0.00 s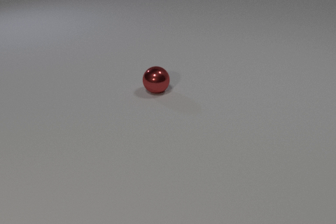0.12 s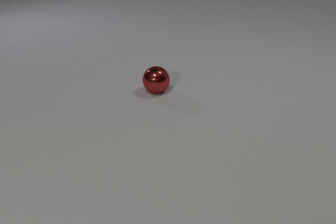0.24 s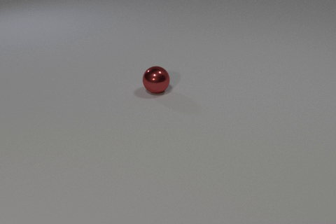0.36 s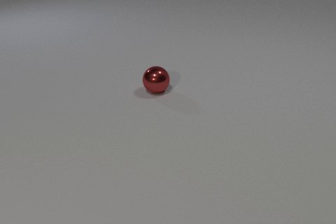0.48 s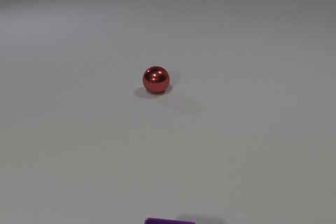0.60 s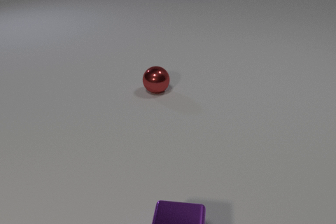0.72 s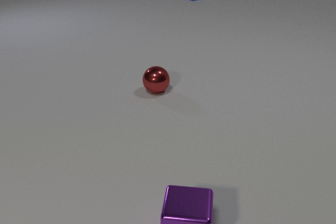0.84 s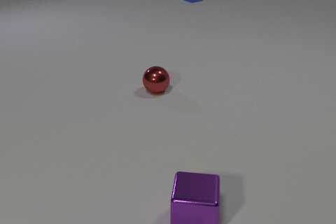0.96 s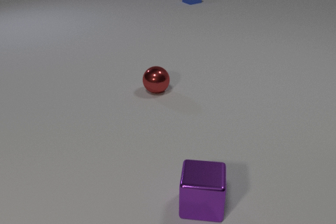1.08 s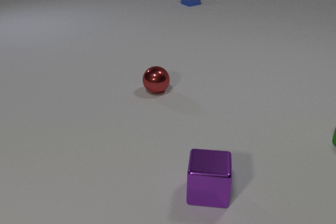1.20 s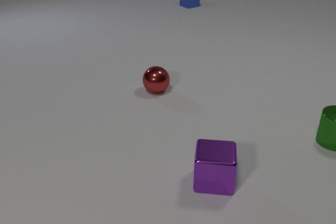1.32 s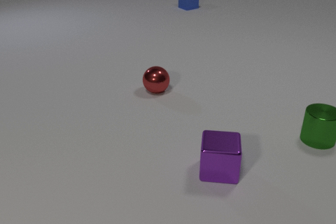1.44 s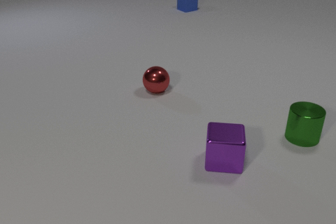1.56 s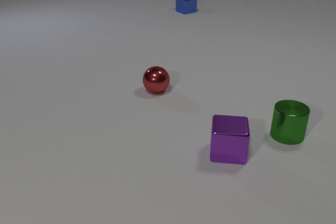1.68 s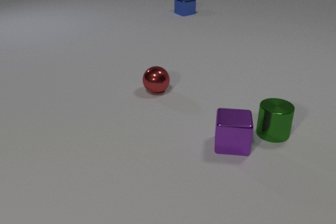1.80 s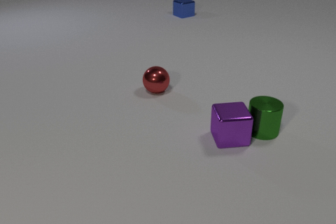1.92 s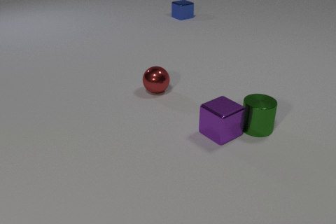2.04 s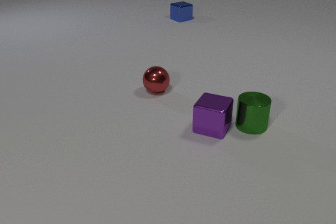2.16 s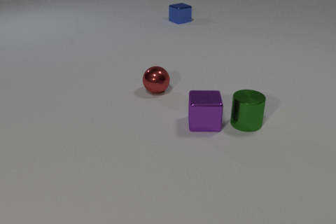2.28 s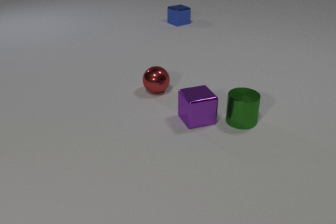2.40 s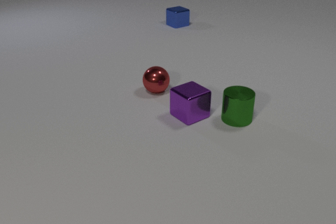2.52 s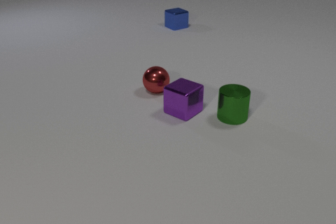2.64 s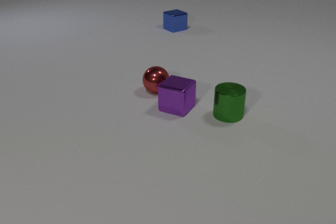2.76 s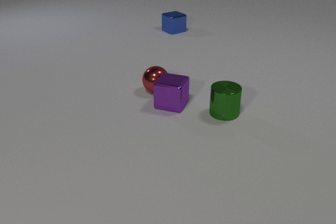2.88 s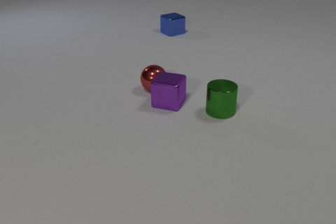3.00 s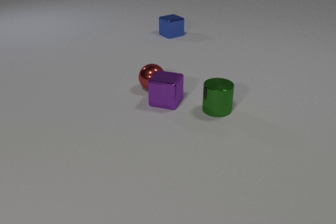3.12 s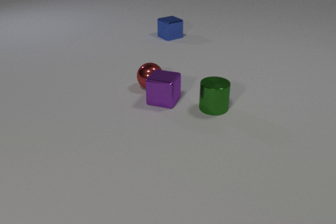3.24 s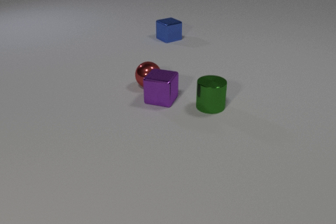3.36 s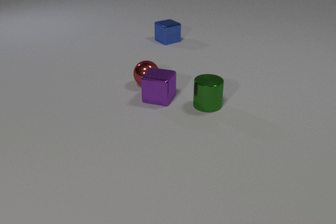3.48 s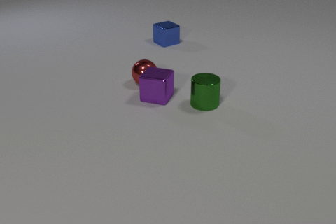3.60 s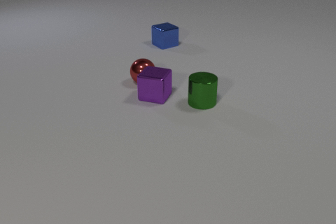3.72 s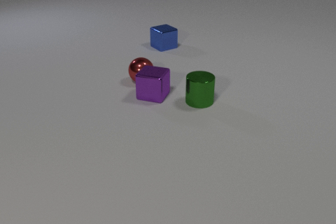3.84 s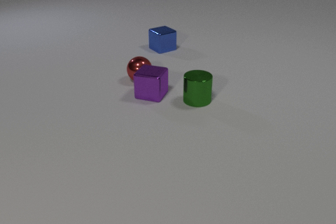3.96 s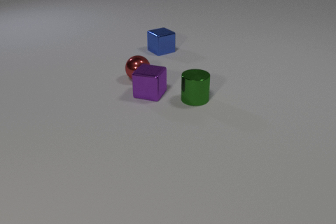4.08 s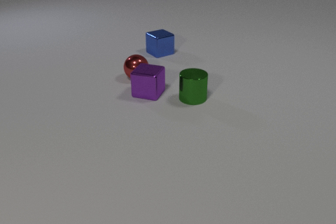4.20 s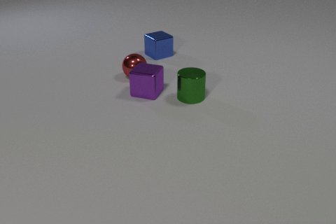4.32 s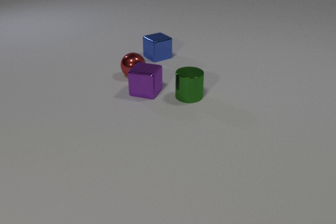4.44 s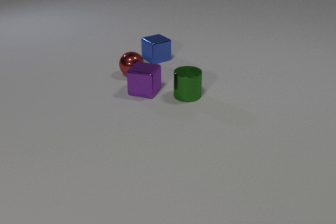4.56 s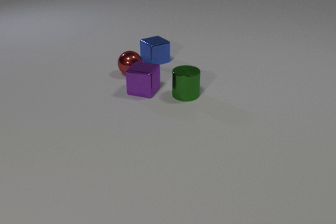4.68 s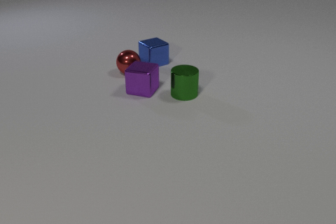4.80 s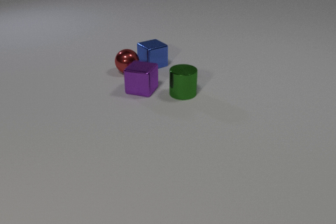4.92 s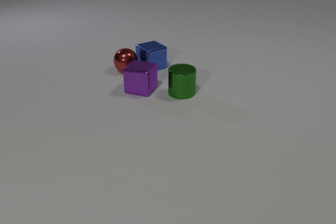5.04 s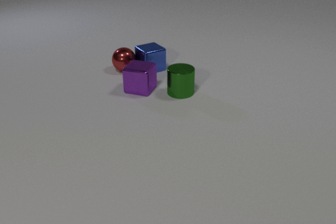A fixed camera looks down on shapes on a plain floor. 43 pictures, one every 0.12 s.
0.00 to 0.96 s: The purple metal cube comes in at the bottom edge, slides away from the camera. The blue metal cube comes in at the top edge, slides toward the camera.
0.96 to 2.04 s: The purple metal cube slides away from the camera, spins counterclockwise seen from above by about 75 degrees, its near face sliding to the right. The green metal cylinder comes in at the right edge, slides to the left. The blue metal cube slides toward the camera. The purple metal cube and the green metal cylinder collide.
2.04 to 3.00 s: The purple metal cube slides away from the camera and to the left, spins counterclockwise seen from above by about 90 degrees, its near face sliding to the right. The green metal cylinder slides to the left and away from the camera. The red metal sphere rolls away from the camera. The blue metal cube slides toward the camera. The purple metal cube and the red metal sphere collide.
3.00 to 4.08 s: The purple metal cube slides away from the camera and to the left. The green metal cylinder slides to the left and away from the camera. The red metal sphere rolls away from the camera and to the left. The blue metal cube slides toward the camera.
4.08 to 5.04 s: The purple metal cube slides away from the camera and to the left. The green metal cylinder slides to the left and away from the camera. The red metal sphere rolls away from the camera and to the left. The blue metal cube slides toward the camera. The red metal sphere and the blue metal cube collide.
What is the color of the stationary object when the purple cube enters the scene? red.
What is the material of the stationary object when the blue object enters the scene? metal.
What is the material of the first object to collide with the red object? metal.
